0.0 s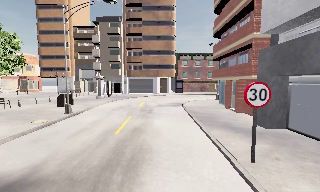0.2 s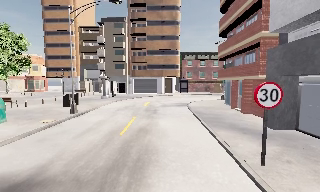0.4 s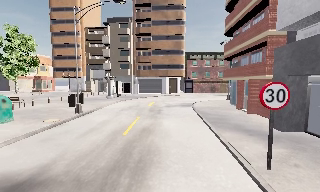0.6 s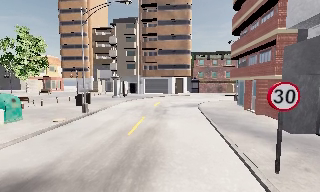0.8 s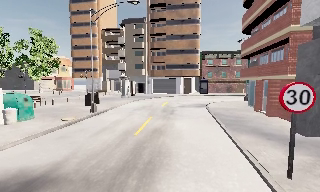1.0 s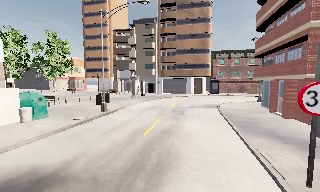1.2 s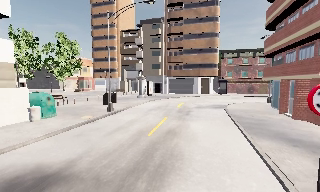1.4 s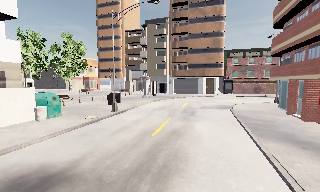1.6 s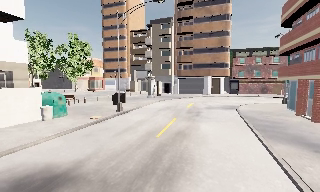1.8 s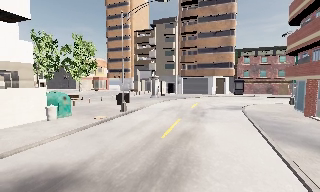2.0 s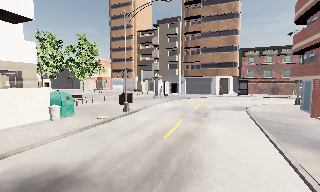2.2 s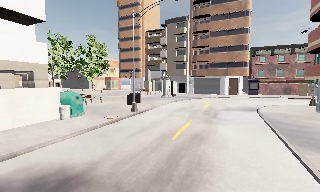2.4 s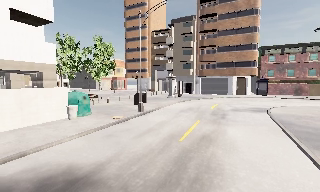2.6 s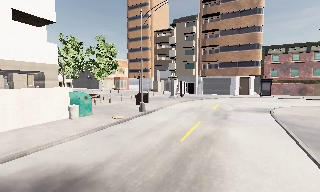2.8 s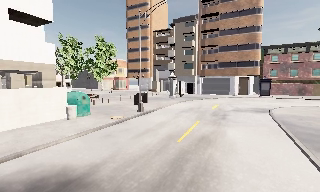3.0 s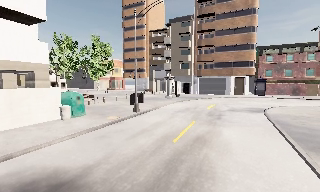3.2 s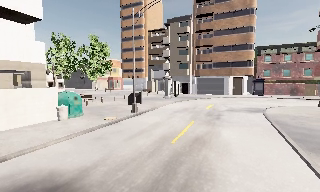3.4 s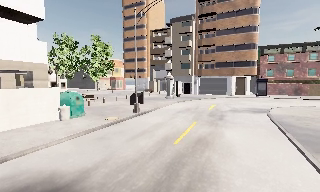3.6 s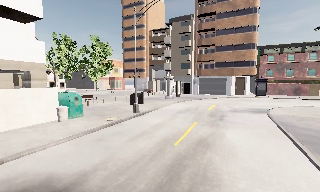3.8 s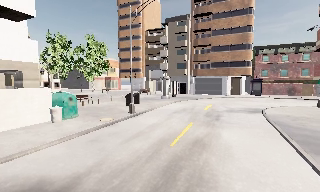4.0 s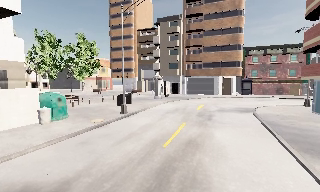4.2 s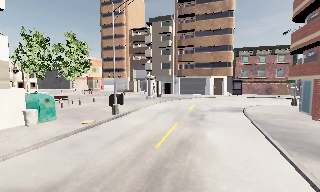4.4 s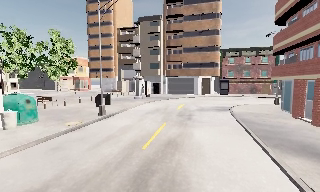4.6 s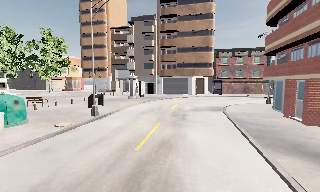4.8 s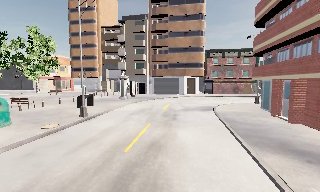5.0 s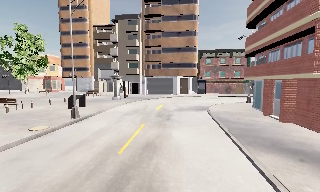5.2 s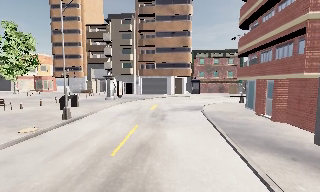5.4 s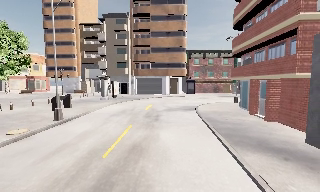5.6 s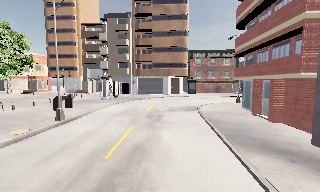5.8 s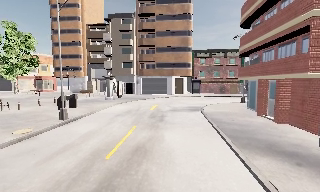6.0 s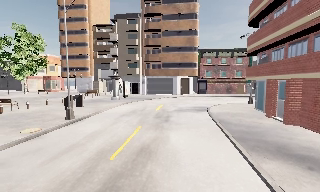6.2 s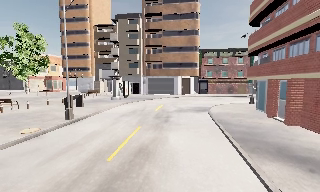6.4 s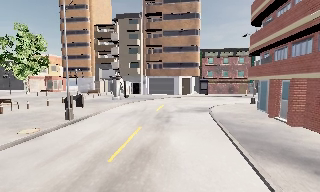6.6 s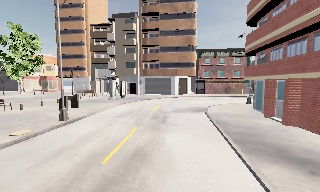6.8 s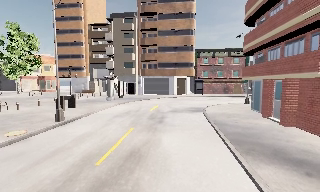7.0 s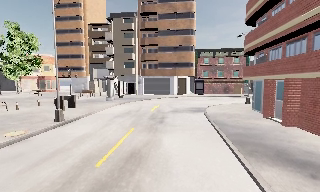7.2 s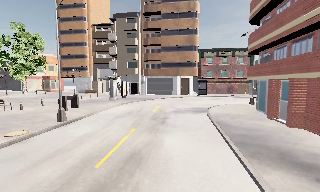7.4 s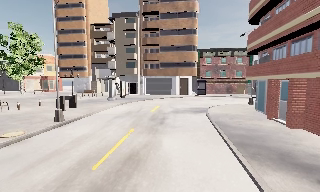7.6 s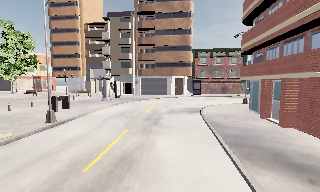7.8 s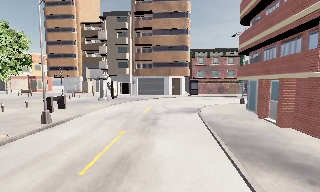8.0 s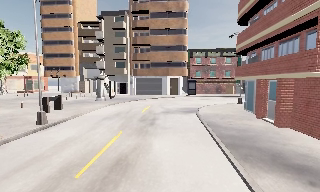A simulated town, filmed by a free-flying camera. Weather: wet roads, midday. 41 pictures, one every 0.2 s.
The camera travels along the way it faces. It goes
forward.
0.0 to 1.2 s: The scene slides to the right, as the camera pans about 15 degrees to its left.
1.2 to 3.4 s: The camera pans to its left, which is counterclockwise from overhead, by about 10 degrees. It travels forward, about 1 m, so what stands in front looms larger.
3.4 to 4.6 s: The camera pans to its right, which is clockwise from overhead, by about 15 degrees. It travels forward, about 0.5 m, so what stands in front looms larger.
4.6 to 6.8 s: The camera travels forward, about 1 m, so what stands in front looms larger.
6.8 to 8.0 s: The camera travels forward, about 0.5 m, so what stands in front looms larger.
The film runs forward here.
